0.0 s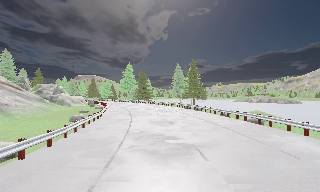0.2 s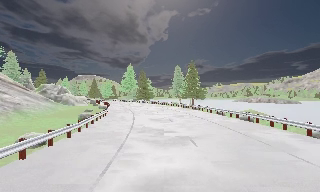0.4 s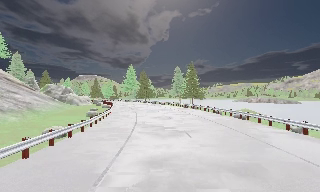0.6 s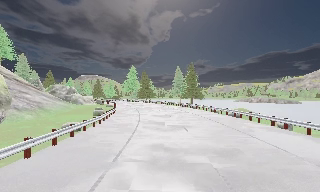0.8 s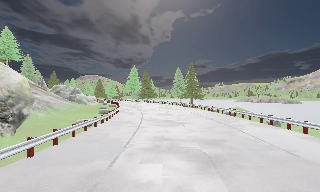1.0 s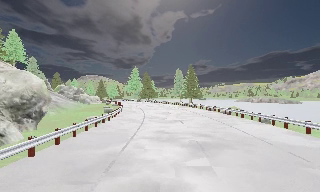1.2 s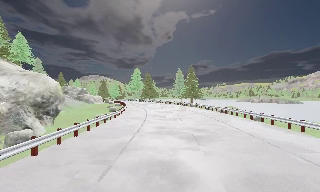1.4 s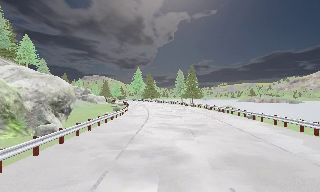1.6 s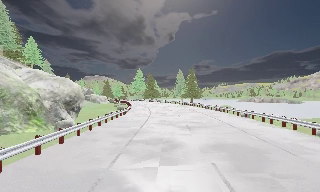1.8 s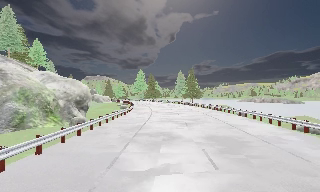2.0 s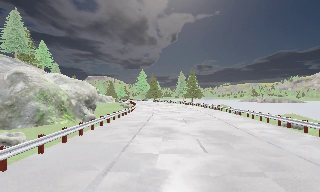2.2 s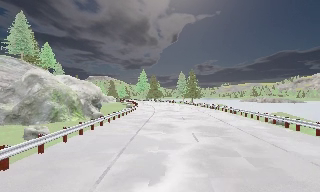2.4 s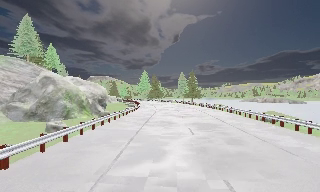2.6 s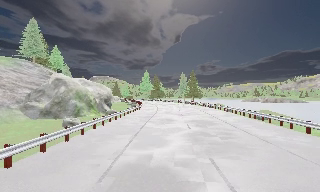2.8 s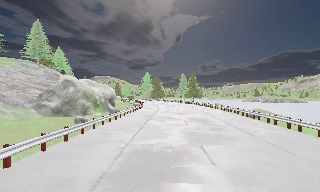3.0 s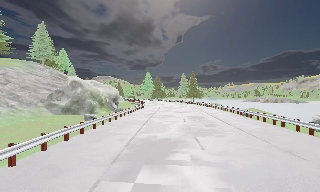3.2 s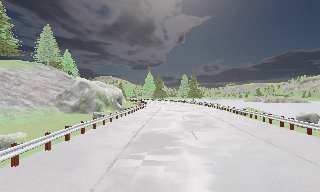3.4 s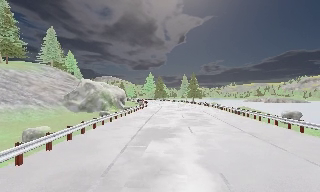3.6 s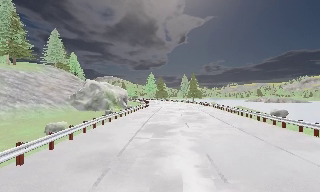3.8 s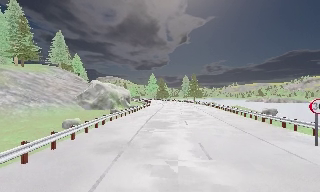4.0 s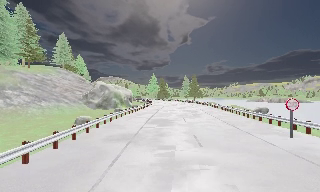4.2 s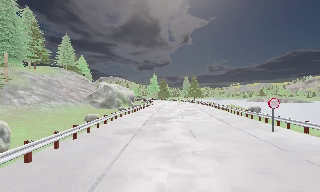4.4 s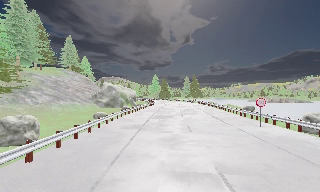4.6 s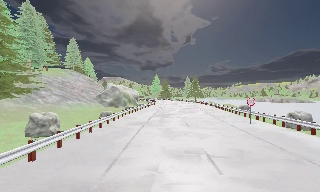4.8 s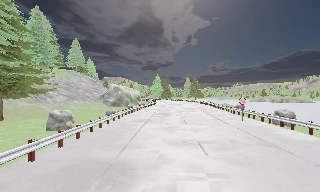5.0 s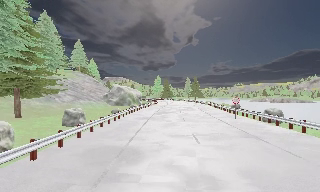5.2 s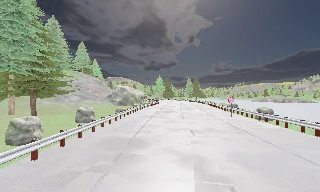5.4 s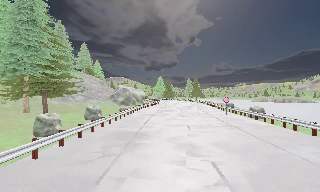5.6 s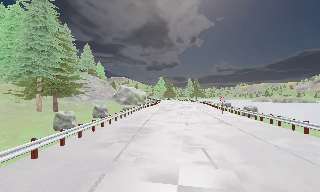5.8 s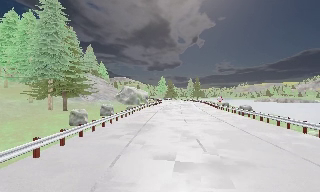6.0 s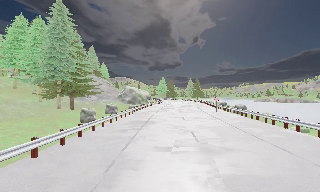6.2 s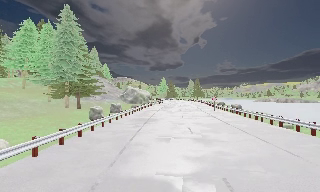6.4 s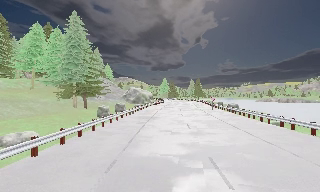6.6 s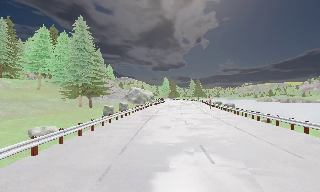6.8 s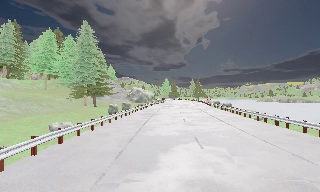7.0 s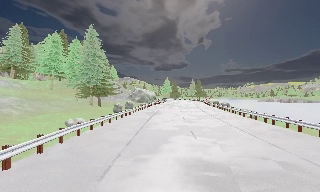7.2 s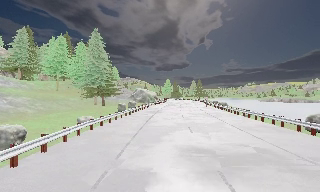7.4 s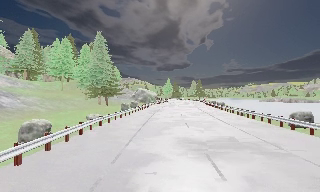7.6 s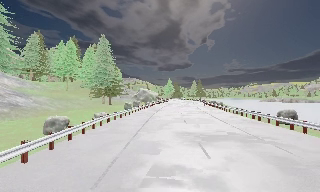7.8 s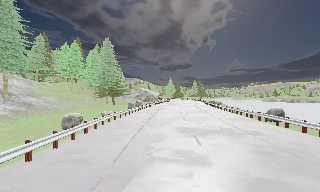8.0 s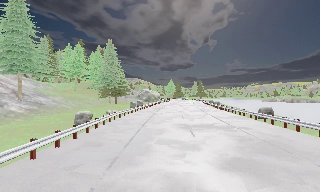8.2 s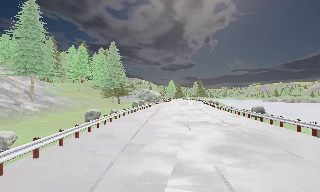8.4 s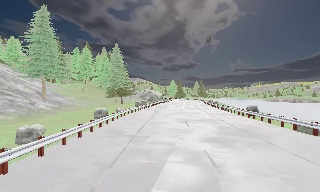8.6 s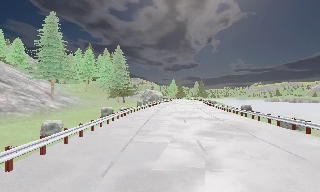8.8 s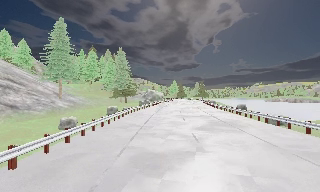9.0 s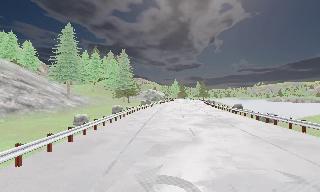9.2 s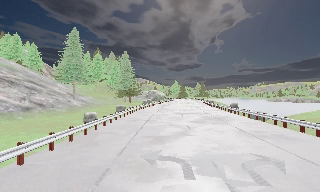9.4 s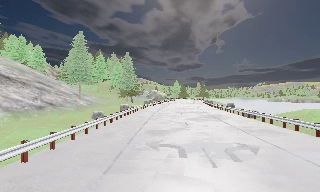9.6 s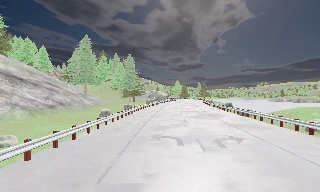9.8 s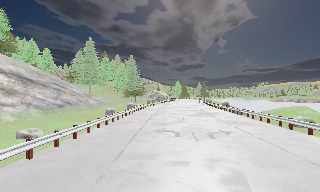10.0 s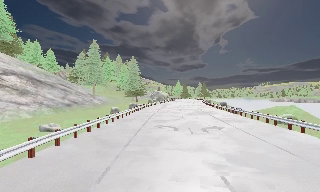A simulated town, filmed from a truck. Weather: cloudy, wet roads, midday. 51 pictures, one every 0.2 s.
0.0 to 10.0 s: The camera pans to its left, which is counterclockwise from overhead, by about 15 degrees. It travels backward, about 80 m, so what stands in front gets smaller.
The film runs backward here.
